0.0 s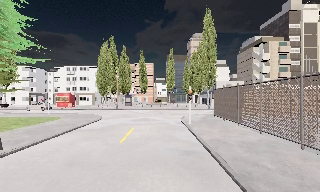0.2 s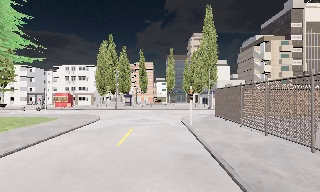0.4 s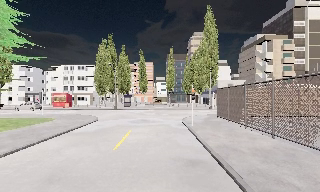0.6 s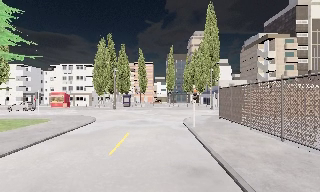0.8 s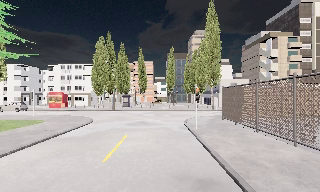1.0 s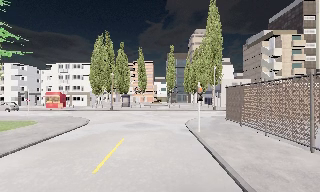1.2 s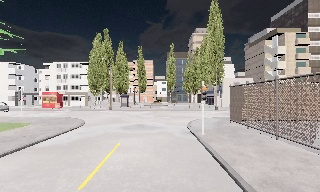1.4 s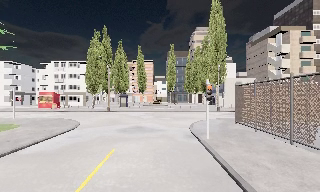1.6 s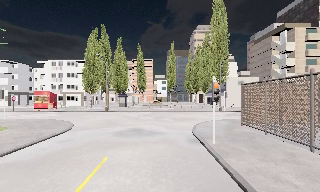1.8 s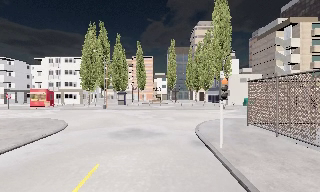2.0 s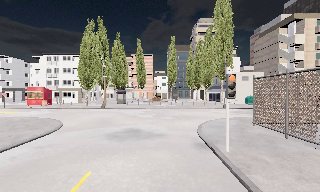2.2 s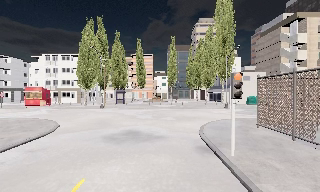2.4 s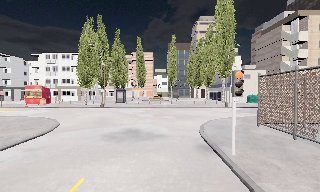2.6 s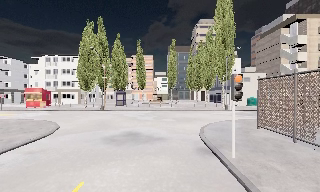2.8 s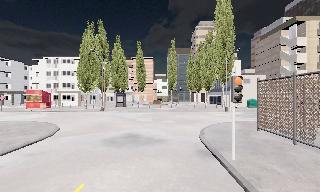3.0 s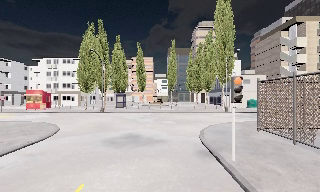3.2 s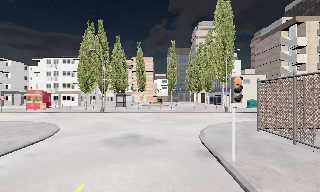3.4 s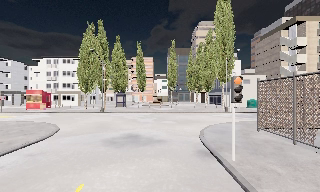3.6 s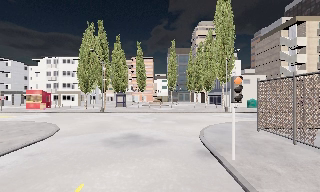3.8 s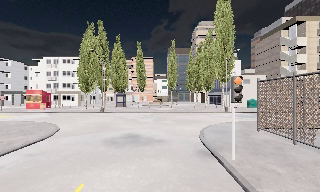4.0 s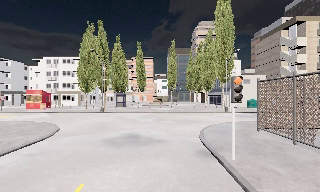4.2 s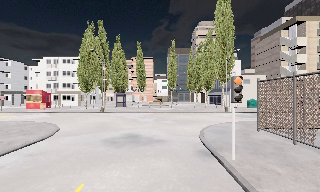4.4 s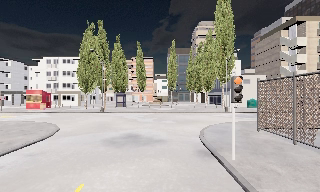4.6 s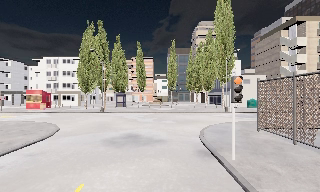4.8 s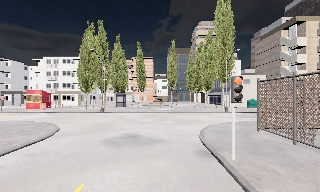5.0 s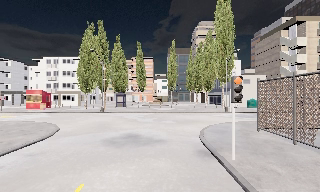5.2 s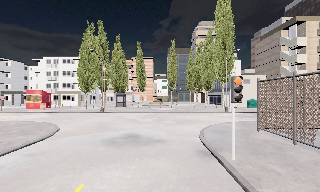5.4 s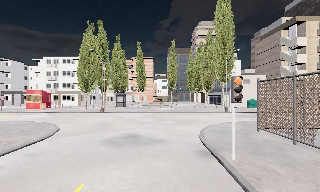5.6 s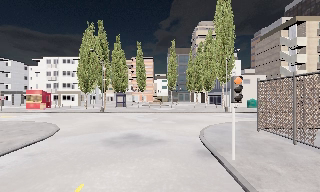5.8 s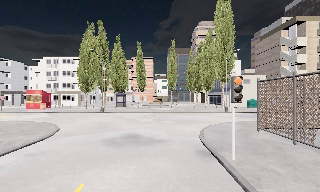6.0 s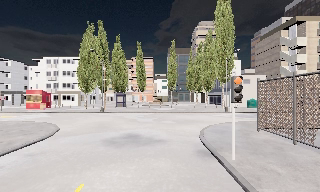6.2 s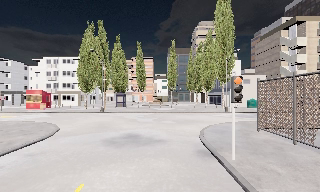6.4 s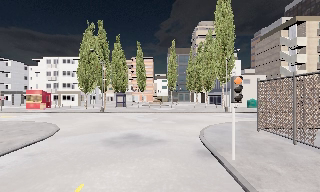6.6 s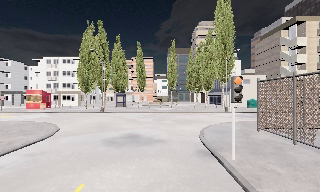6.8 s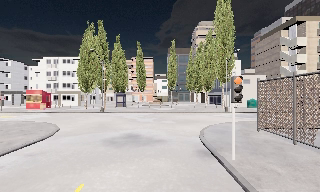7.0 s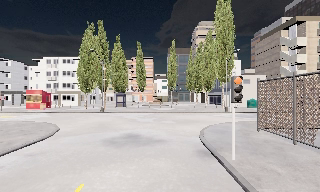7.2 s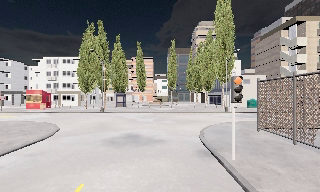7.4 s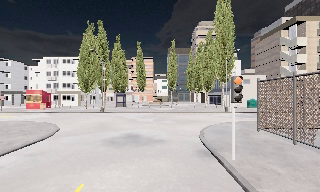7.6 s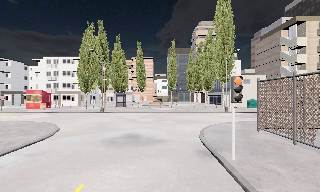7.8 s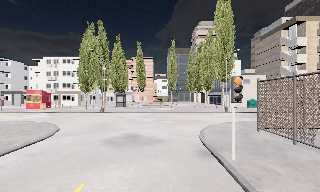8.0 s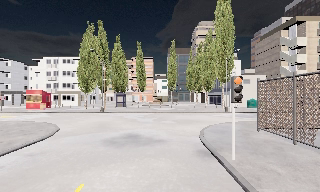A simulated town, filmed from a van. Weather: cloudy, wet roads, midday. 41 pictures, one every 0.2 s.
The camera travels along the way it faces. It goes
forward.
0.0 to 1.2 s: The camera travels forward, about 4 m, so what stands in front looms larger.
1.2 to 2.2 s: The camera travels forward, about 4 m, so what stands in front looms larger. It loses speed.
2.2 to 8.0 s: The camera keeps its place and its aim.
The film runs forward here.
